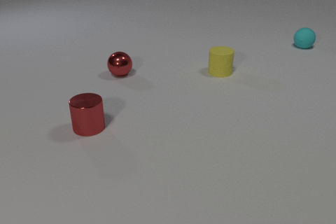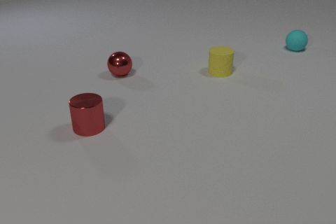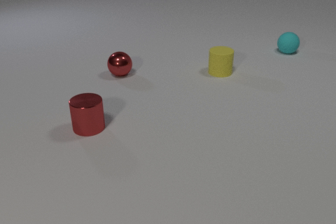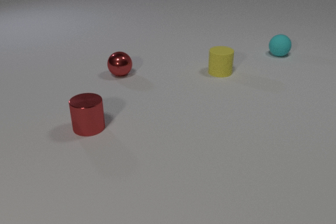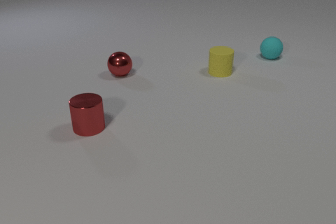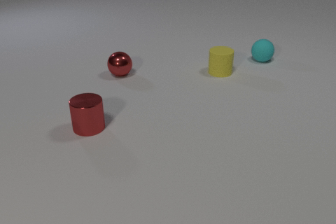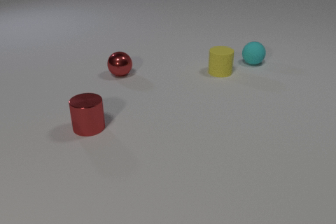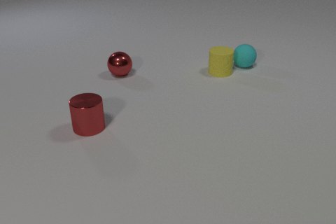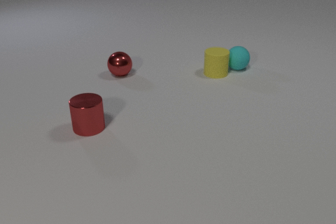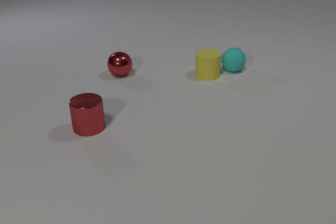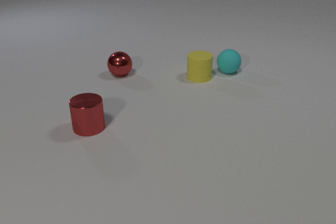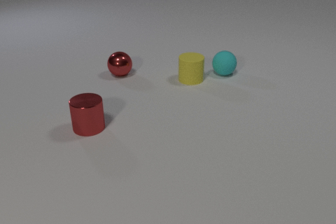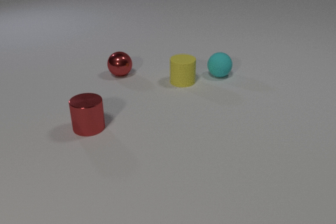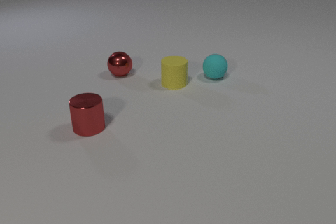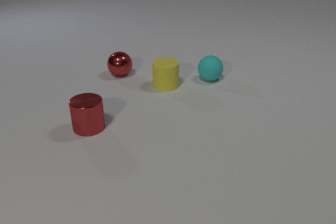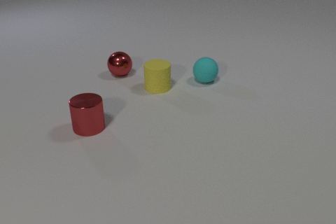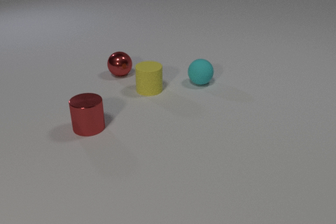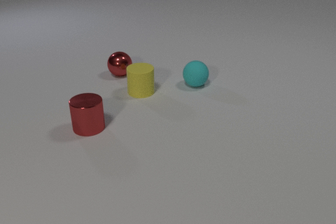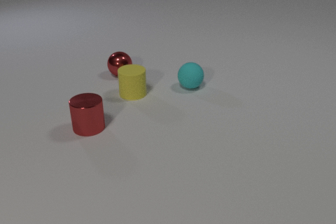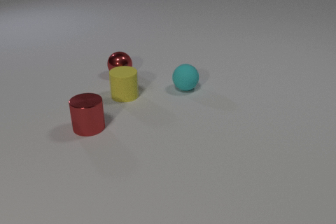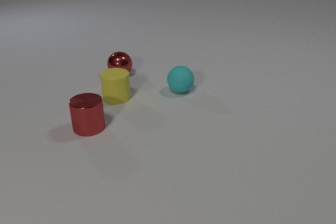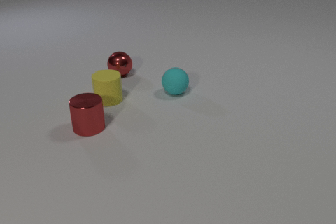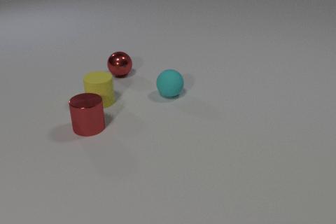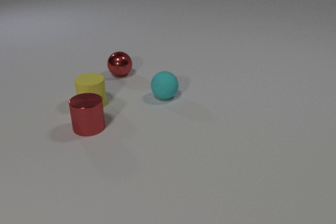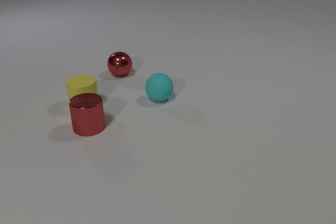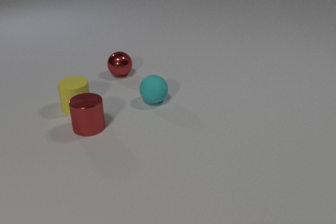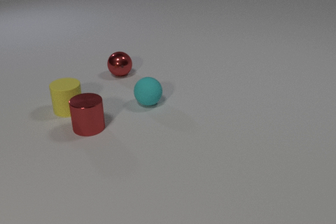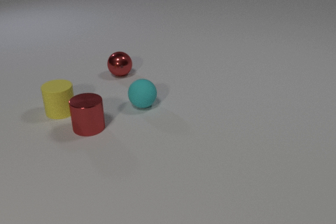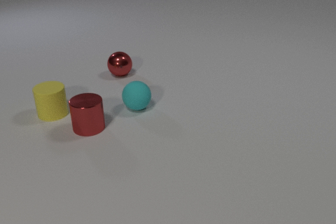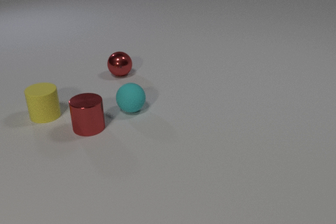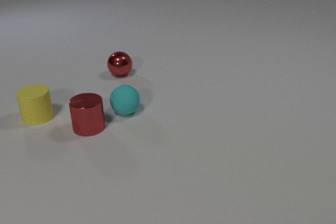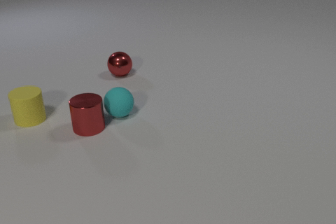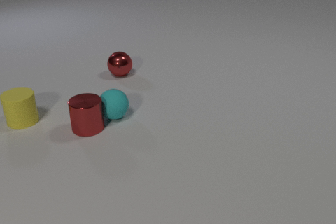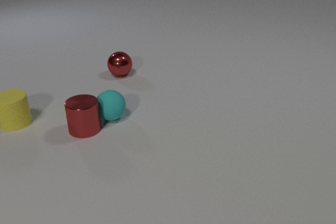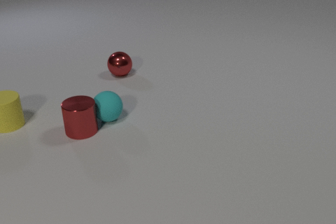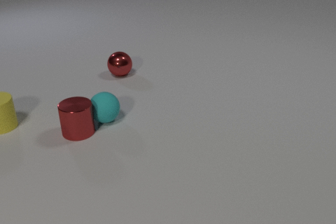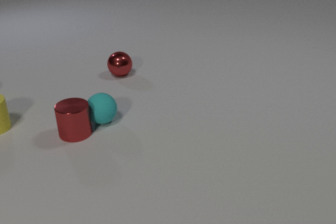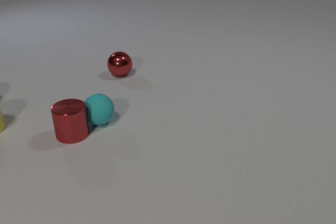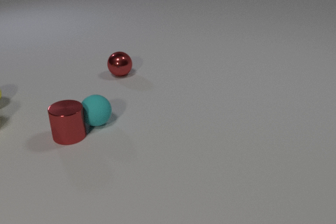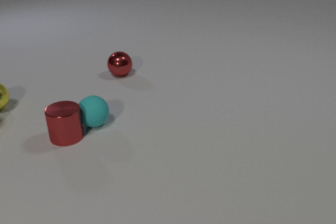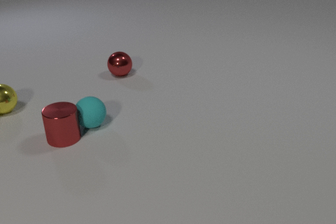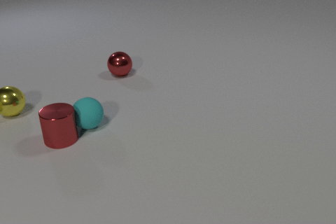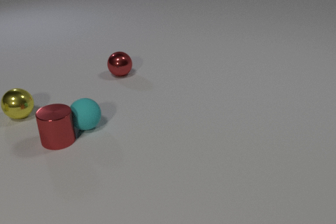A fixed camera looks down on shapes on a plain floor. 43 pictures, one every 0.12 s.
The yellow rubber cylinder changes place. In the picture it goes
to the left.
0.00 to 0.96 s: The cyan rubber sphere rolls toward the camera and to the left. The cyan rubber sphere and the yellow rubber cylinder collide.
0.96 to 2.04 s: The cyan rubber sphere rolls toward the camera and to the left. The yellow rubber cylinder slides to the left and toward the camera.
2.04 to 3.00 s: The cyan rubber sphere rolls to the left and toward the camera. The yellow rubber cylinder slides to the left.
3.00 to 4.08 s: The cyan rubber sphere rolls to the left and toward the camera. The yellow rubber cylinder slides to the left. The red metal cylinder slides to the left. The cyan rubber sphere and the red metal cylinder collide.
4.08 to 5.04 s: The cyan rubber sphere rolls to the left and toward the camera. The yellow rubber cylinder slides to the left, leaves at the left edge. The red metal cylinder slides to the left and toward the camera. The yellow metal sphere comes in at the left edge, rolls toward the camera and to the right.
What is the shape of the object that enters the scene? sphere.
Are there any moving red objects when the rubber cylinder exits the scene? yes.
Are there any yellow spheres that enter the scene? yes.
